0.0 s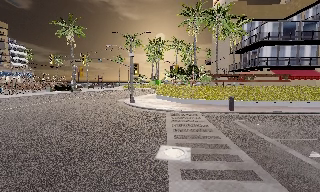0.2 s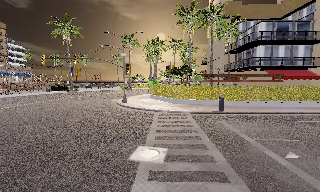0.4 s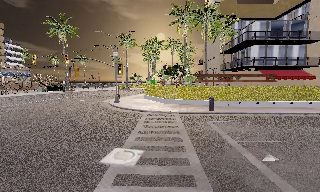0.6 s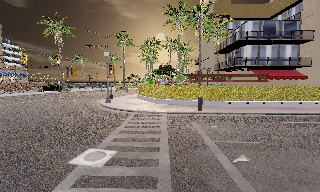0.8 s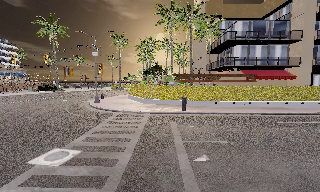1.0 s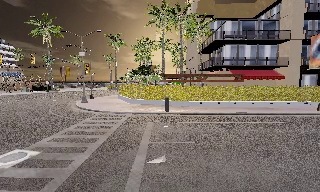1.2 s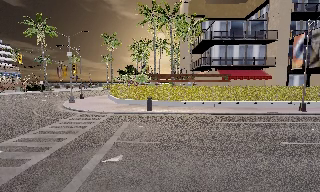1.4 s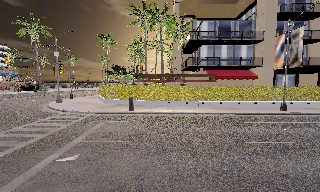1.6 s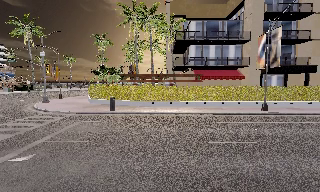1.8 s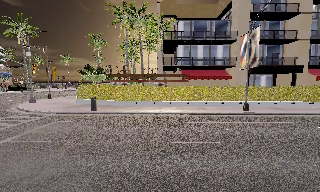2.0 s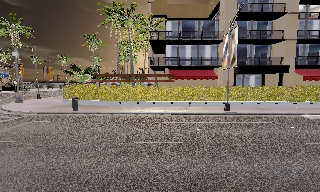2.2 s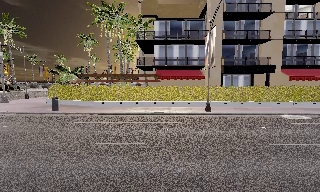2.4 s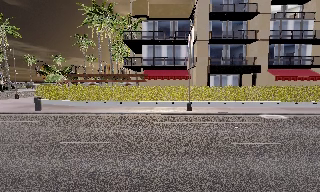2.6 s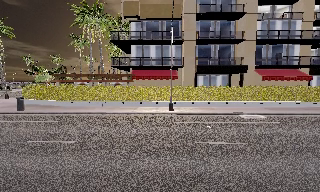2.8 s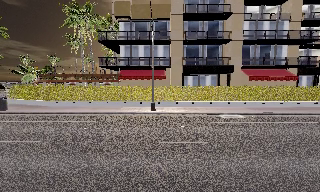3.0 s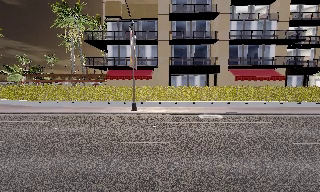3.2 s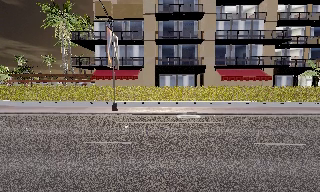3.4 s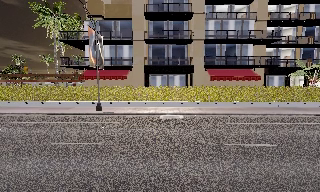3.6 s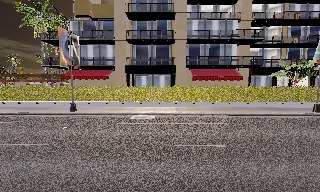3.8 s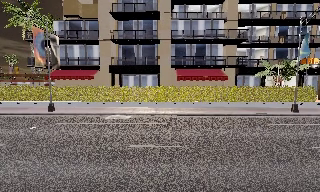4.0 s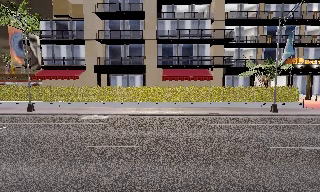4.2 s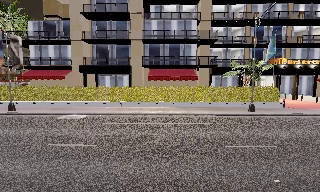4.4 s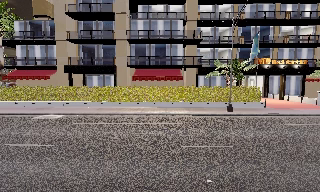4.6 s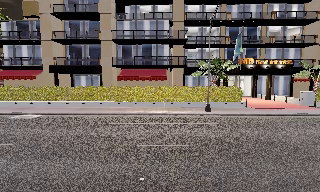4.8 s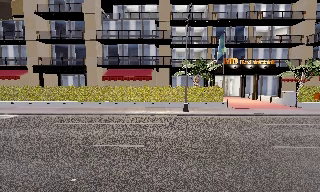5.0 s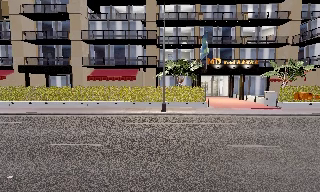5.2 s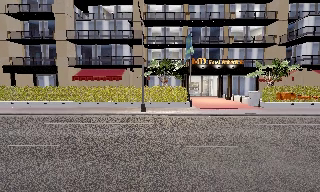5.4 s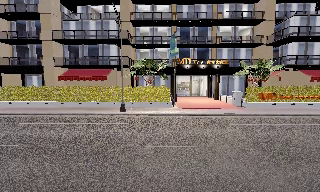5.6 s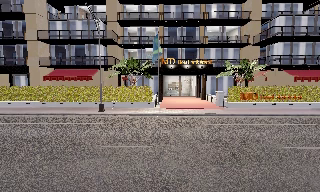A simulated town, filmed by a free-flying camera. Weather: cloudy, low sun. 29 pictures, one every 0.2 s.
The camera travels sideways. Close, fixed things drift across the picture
to the left.
0.0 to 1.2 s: The camera travels to its right, about 7 m, so close, fixed things drift to the left. It gains speed.
1.2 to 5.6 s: The camera travels to its right, about 35 m, so close, fixed things drift to the left.
The film runs forward here.
